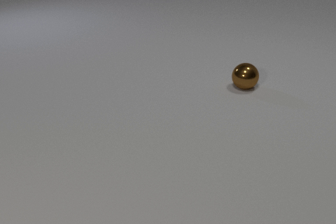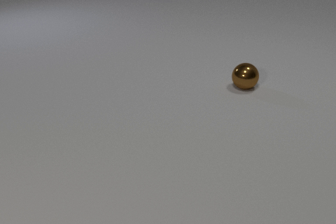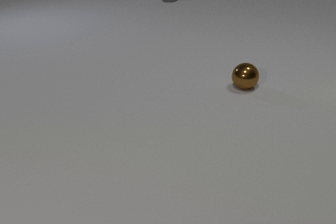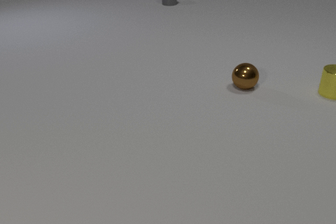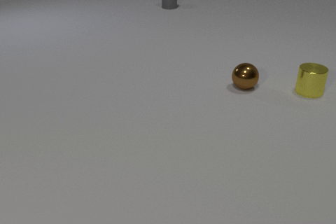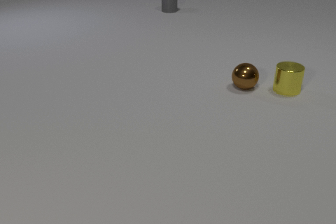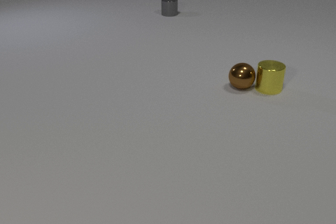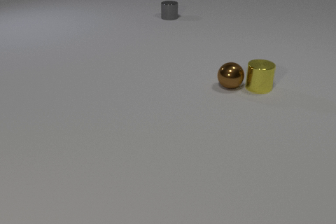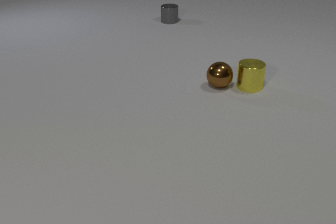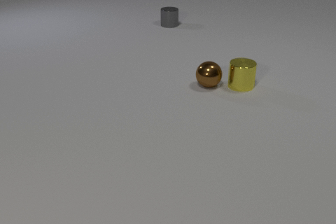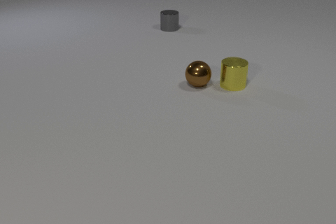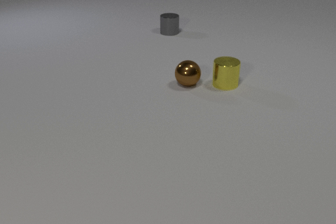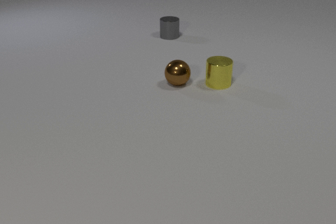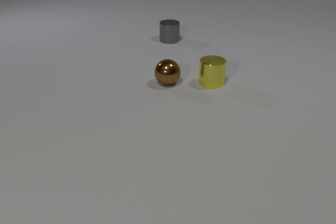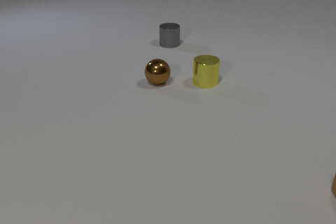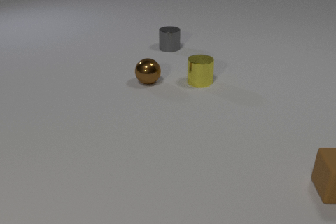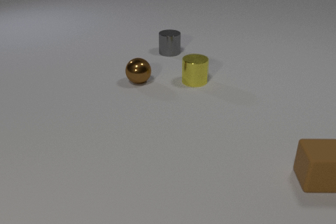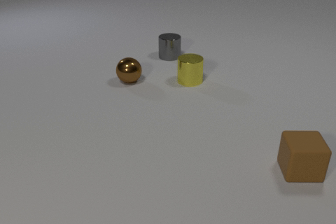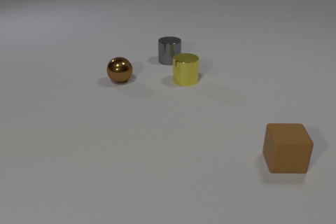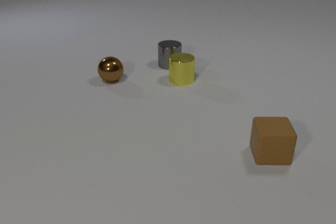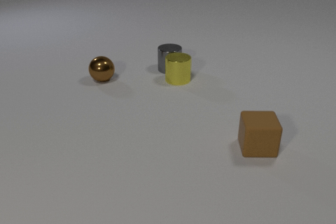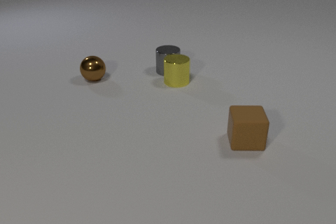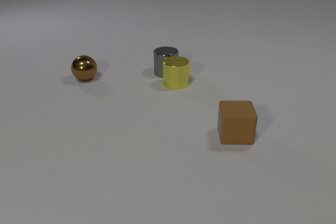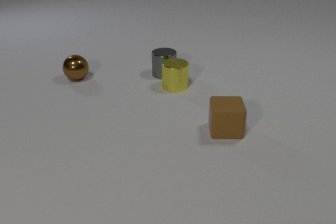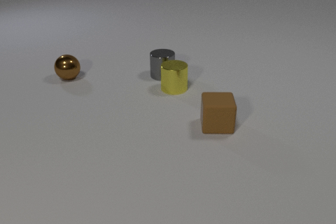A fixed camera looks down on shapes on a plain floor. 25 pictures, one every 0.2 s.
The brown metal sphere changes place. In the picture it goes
to the left.
The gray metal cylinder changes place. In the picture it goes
toward the camera.
0.0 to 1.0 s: The yellow metal cylinder comes in at the right edge, slides to the left. The gray metal cylinder comes in at the top edge, slides toward the camera.
1.0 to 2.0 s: The yellow metal cylinder slides to the left. The brown metal sphere rolls to the left. The gray metal cylinder slides toward the camera. The yellow metal cylinder and the brown metal sphere collide.
2.0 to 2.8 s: The yellow metal cylinder slides to the left. The brown metal sphere rolls to the left. The gray metal cylinder slides toward the camera. The brown rubber cube comes in at the right edge.
2.8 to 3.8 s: The yellow metal cylinder slides to the left. The brown metal sphere rolls to the left. The gray metal cylinder slides toward the camera. The brown rubber cube slides to the left and away from the camera.
3.8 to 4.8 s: The yellow metal cylinder slides toward the camera. The brown metal sphere rolls to the left. The gray metal cylinder slides toward the camera. The brown rubber cube slides to the left and away from the camera. The yellow metal cylinder and the gray metal cylinder collide.
Are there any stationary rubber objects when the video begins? no.
What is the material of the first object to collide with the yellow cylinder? metal.
How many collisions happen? 2.
